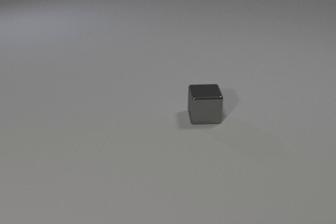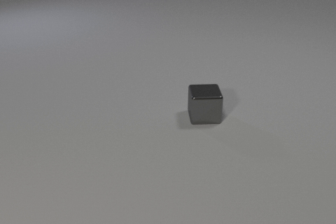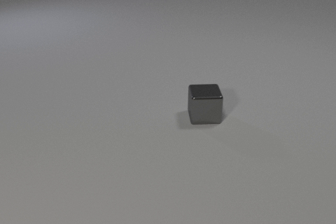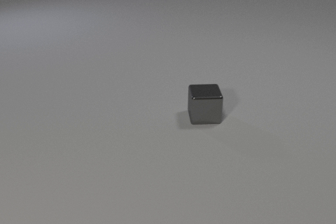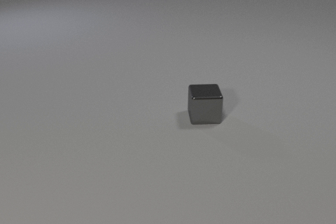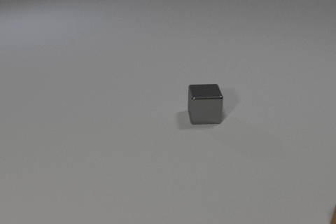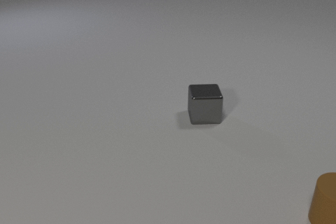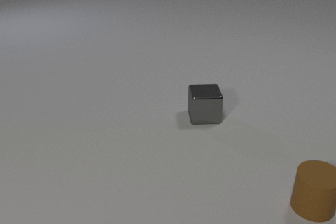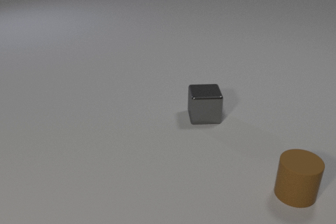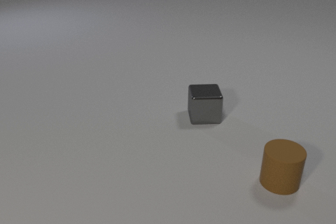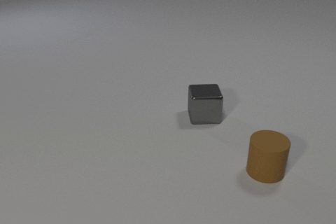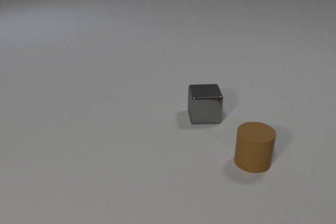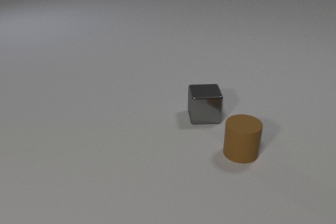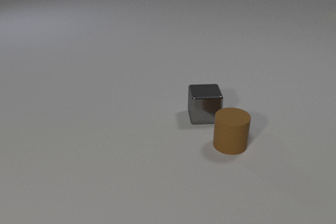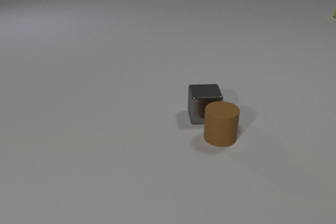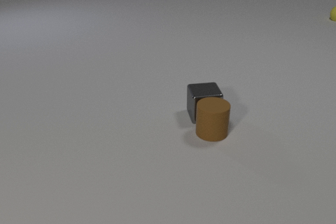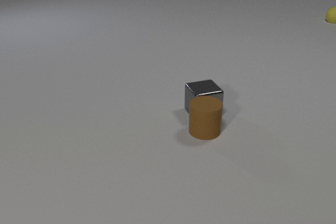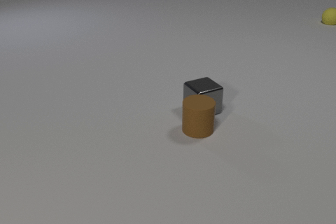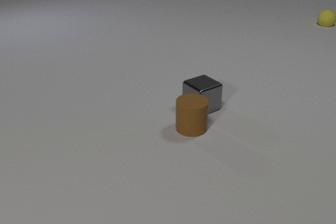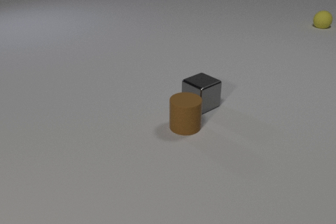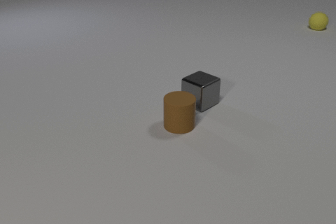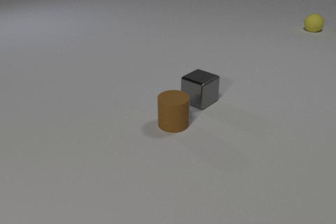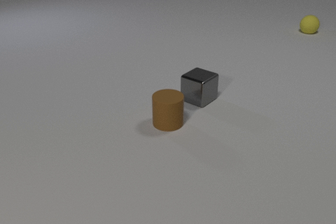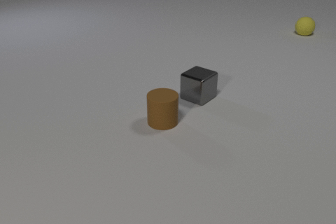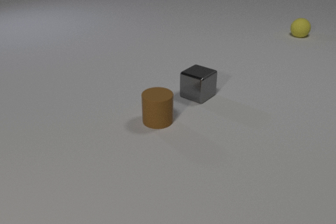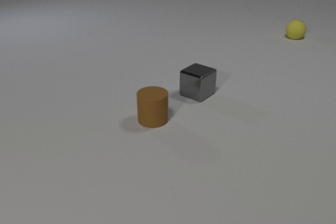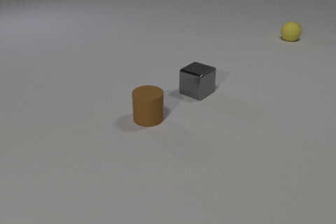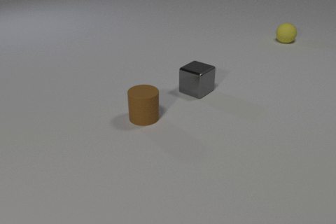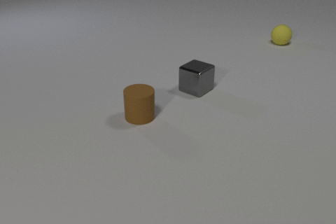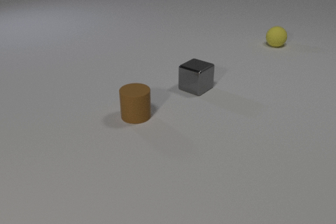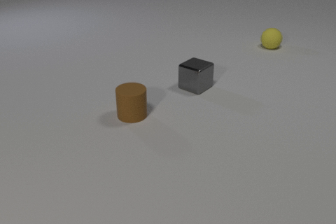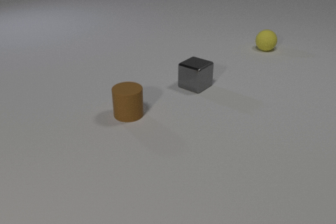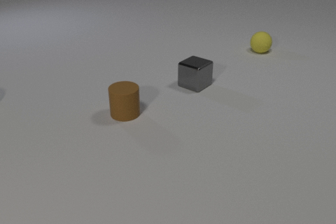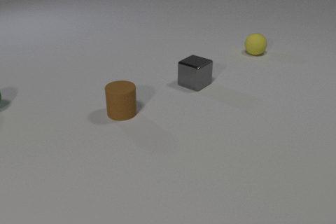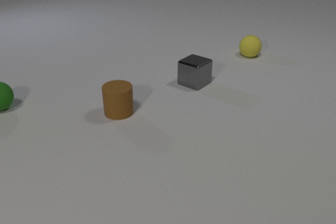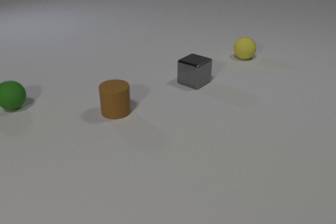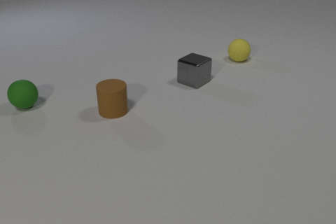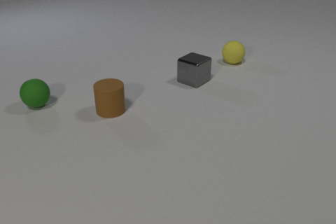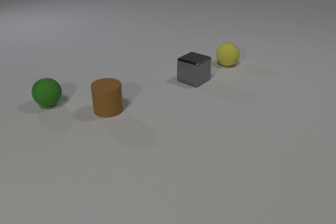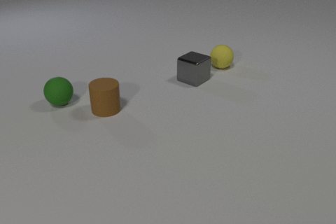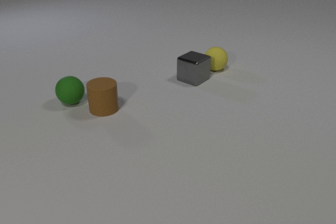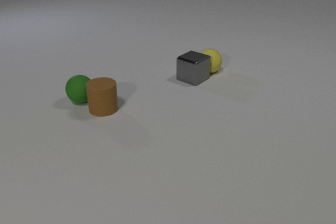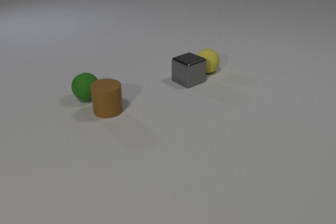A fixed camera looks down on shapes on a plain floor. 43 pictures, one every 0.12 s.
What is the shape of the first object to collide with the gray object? cylinder.
What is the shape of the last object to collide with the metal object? sphere.
What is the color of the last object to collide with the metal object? yellow.
0.00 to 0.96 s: The brown rubber cylinder comes in at the right edge, slides to the left and away from the camera.
0.96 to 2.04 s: The brown rubber cylinder slides to the left and away from the camera. The gray metal cube slides away from the camera, spins counterclockwise seen from above by about 30 degrees, its near face sliding to the right. The yellow rubber sphere comes in at the right edge, rolls toward the camera and to the left. The brown rubber cylinder and the gray metal cube collide.
2.04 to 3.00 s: The brown rubber cylinder slides to the left. The gray metal cube slides away from the camera, spins so that its near face slides to the right, counterclockwise seen from above. The yellow rubber sphere rolls toward the camera and to the left.
3.00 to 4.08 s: The brown rubber cylinder slides to the left and away from the camera. The gray metal cube slides away from the camera. The yellow rubber sphere rolls toward the camera and to the left. The green rubber sphere comes in at the left edge, rolls to the right.
4.08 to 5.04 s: The brown rubber cylinder slides to the left. The gray metal cube slides to the left. The yellow rubber sphere rolls toward the camera and to the left. The green rubber sphere rolls to the right. The brown rubber cylinder and the green rubber sphere collide. The gray metal cube and the yellow rubber sphere collide.
